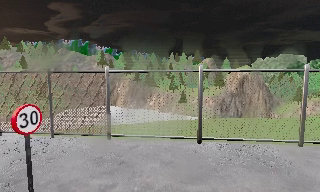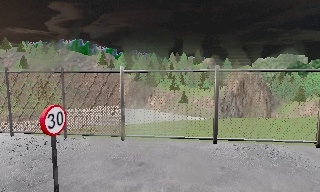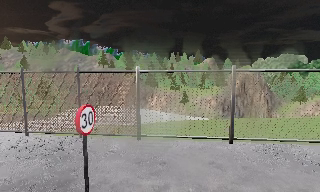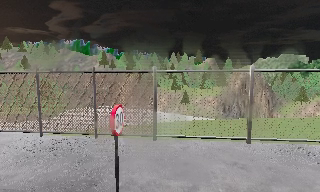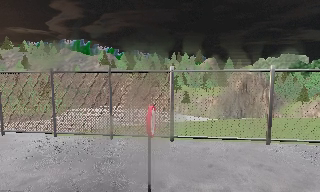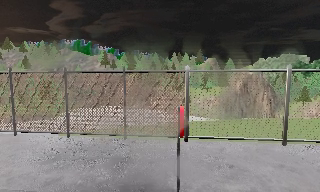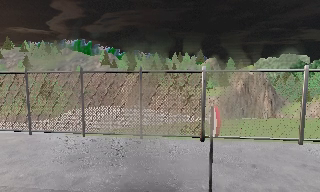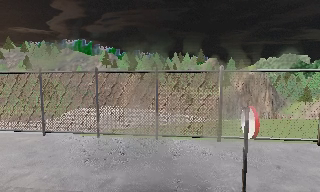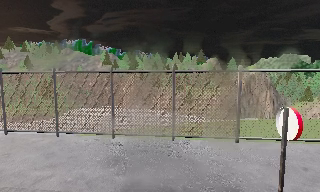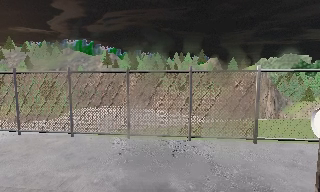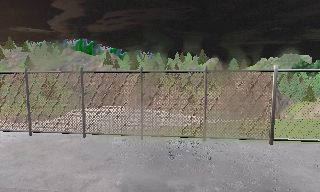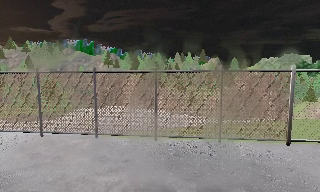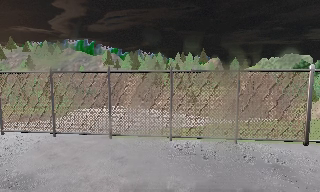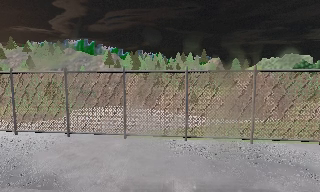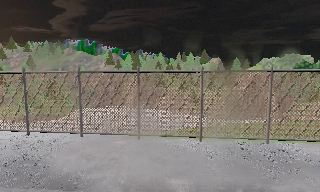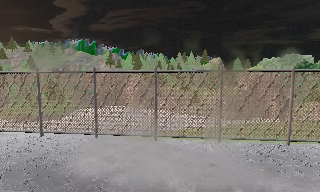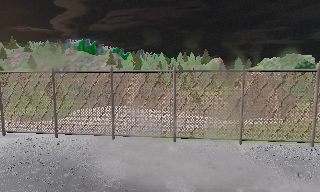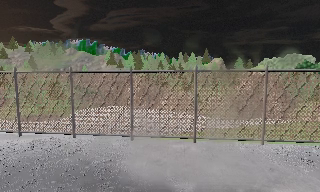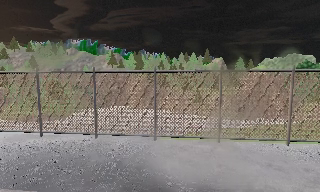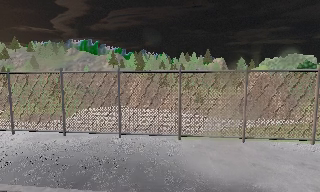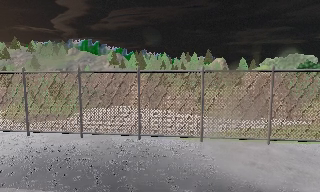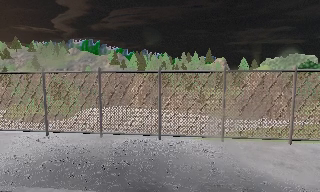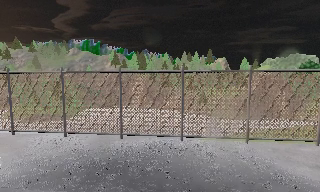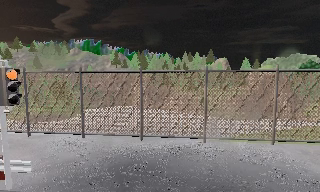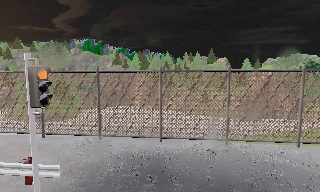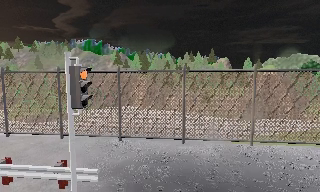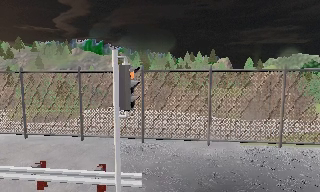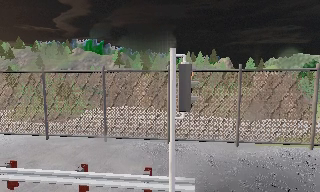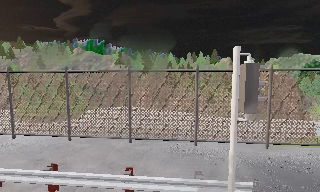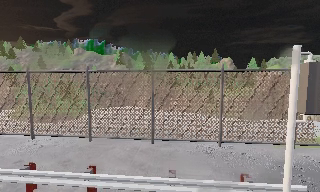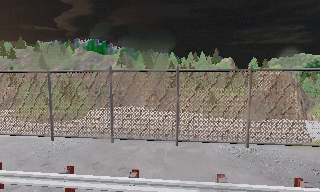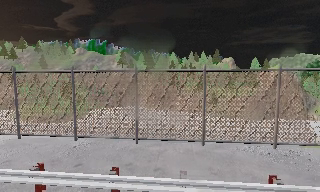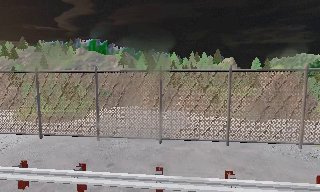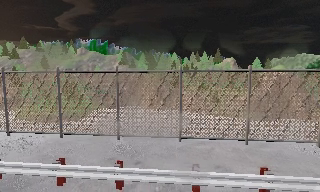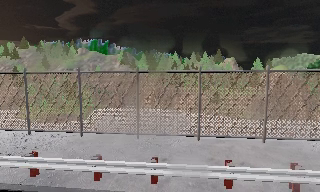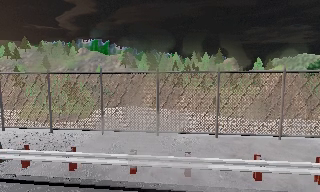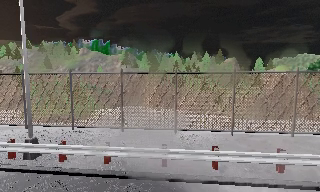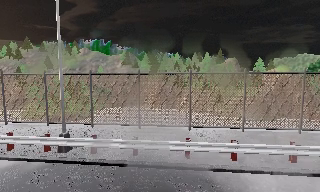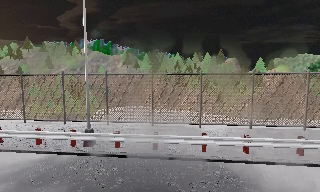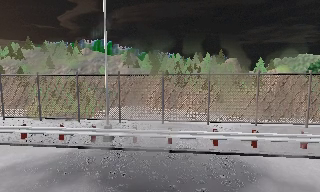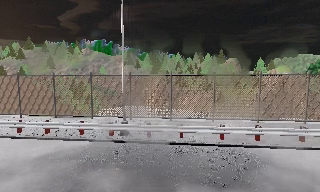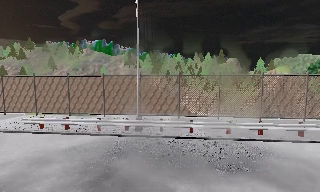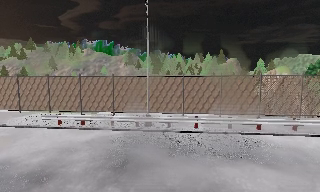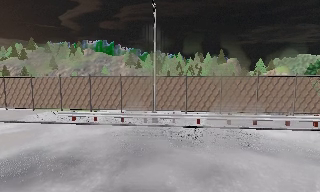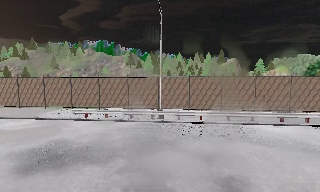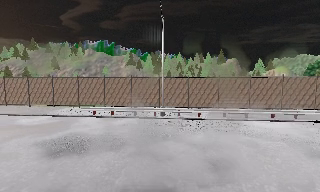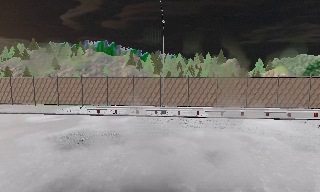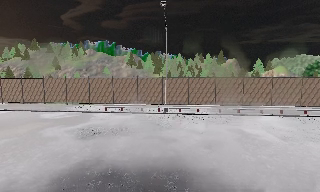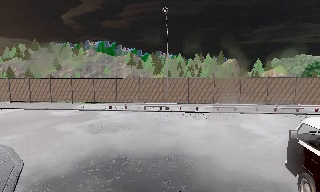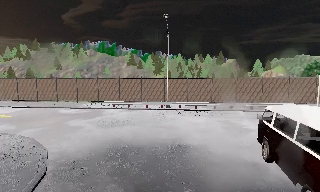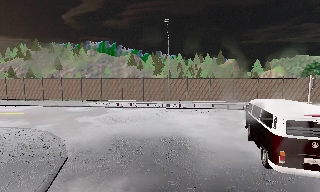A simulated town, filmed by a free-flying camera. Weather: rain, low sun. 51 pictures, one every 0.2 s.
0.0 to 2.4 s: The camera travels to its left, about 8 m, so close, fixed things drift to the right.
2.4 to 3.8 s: The camera travels to its left, about 6 m, so close, fixed things drift to the right. It gains speed.
3.8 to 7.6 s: The camera travels to its left, about 18 m, so close, fixed things drift to the right.
7.6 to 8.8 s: The camera travels backward and to its left, about 6 m, so what stands in front gets smaller.
8.8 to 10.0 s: The camera travels backward, about 6 m, so what stands in front gets smaller.
The film runs forward here.
